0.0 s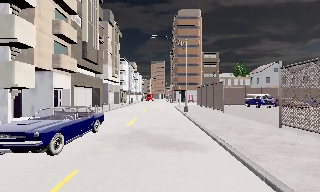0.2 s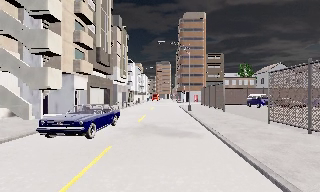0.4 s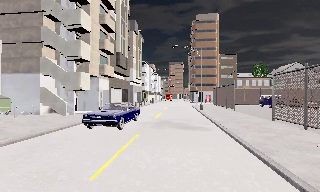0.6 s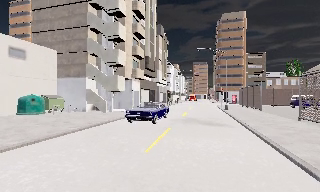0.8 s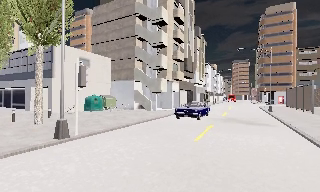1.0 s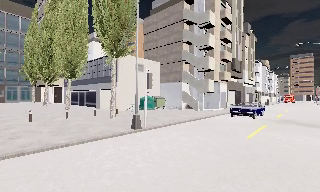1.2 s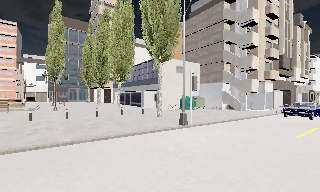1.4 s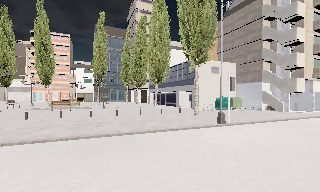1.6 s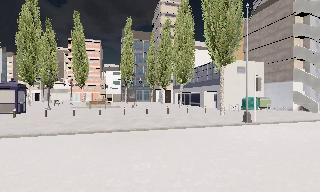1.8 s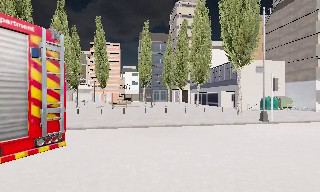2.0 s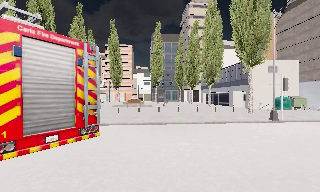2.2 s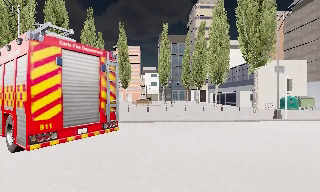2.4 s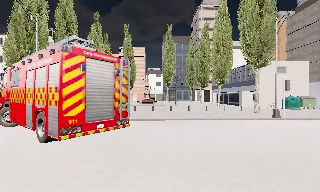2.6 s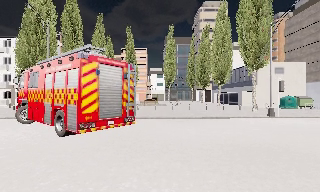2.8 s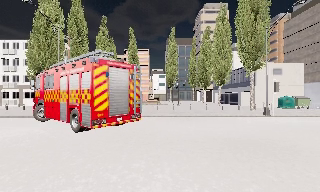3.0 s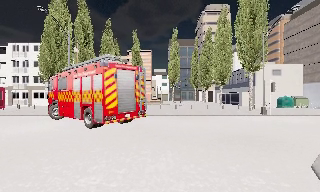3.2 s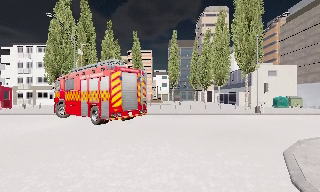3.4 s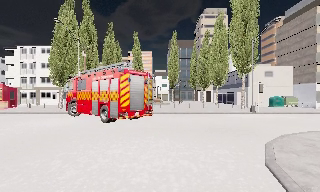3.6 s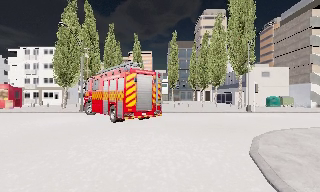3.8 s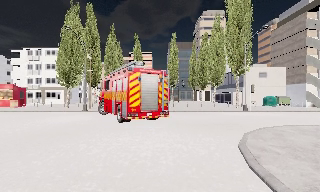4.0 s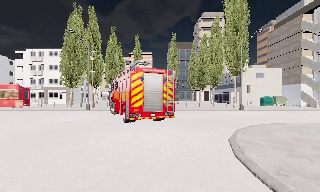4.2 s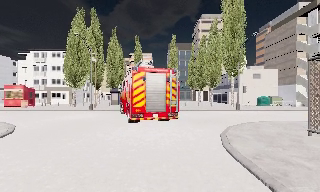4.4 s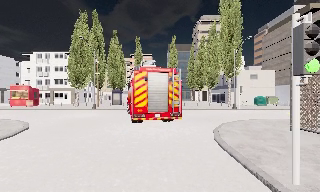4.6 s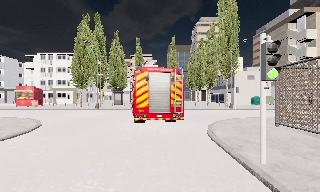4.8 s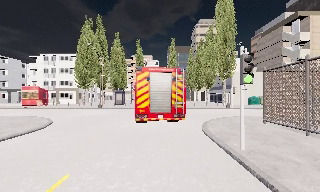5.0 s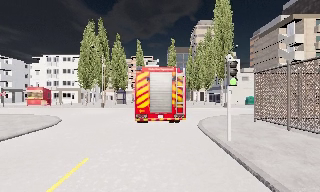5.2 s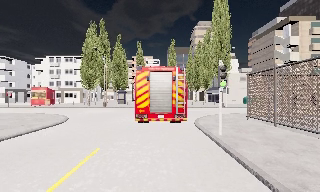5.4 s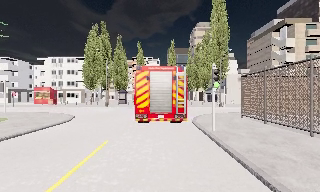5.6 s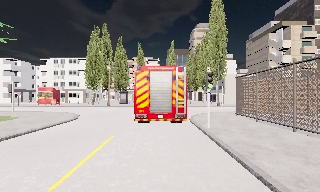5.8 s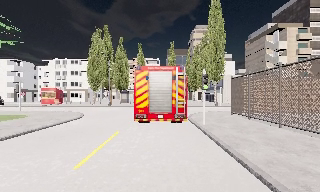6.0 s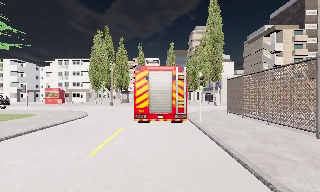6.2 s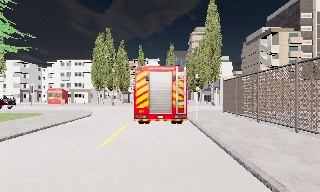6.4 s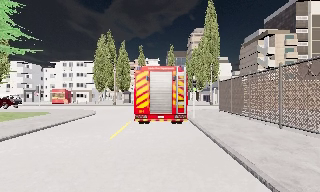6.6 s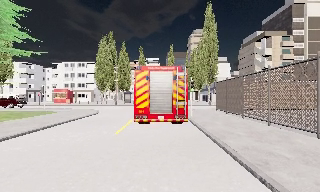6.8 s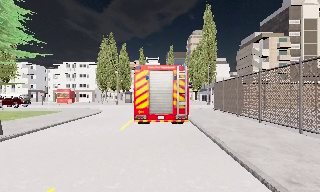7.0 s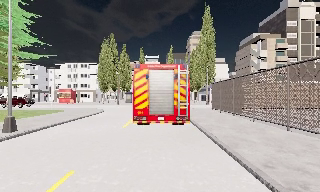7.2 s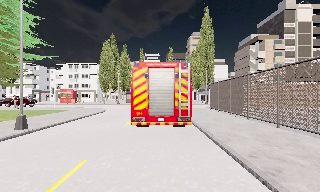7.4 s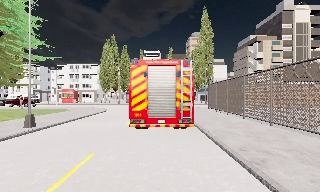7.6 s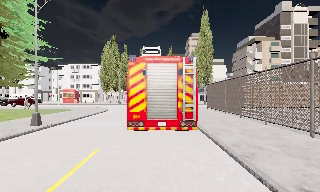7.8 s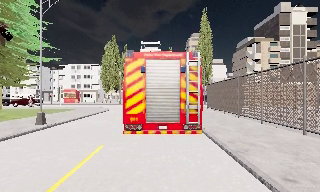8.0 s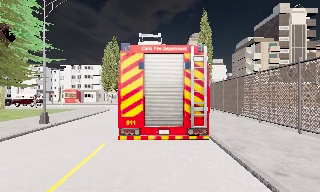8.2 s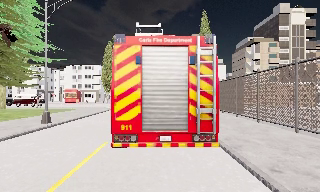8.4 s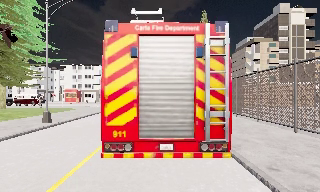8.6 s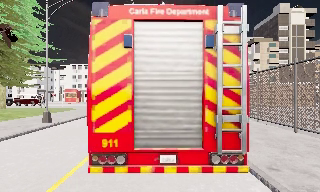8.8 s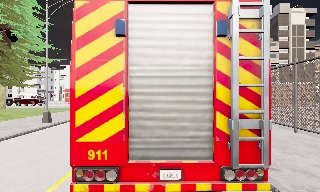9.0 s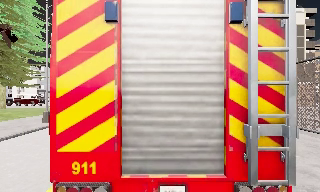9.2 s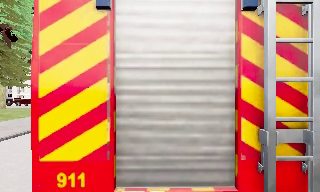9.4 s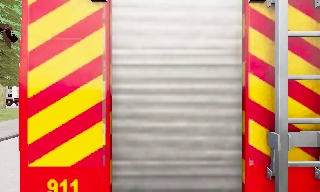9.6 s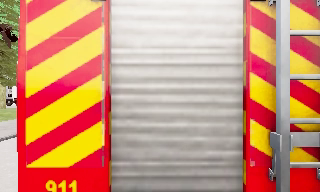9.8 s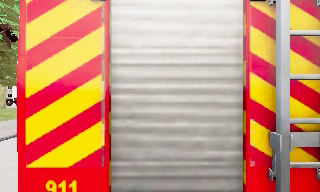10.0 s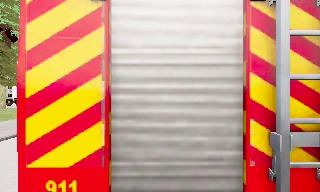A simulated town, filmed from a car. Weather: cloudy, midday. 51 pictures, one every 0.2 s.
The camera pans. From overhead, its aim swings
counterclockwise.
The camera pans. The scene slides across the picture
to the right.
0.0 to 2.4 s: The camera pans to its left, which is counterclockwise from overhead, by about 85 degrees. It travels backward, about 15 m. It loses speed.
2.4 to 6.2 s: The camera travels backward, about 16 m, so what stands in front gets smaller.
6.2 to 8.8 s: The camera travels backward, about 6 m, so what stands in front gets smaller. It loses speed.
8.8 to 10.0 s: The camera keeps its place and its aim.
The film runs backward here.
